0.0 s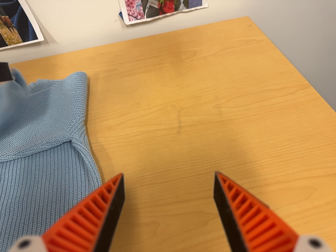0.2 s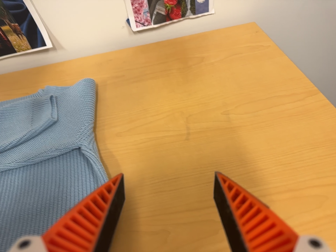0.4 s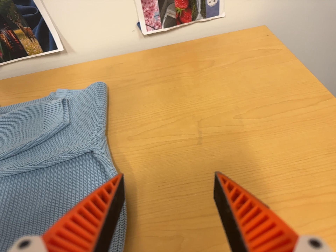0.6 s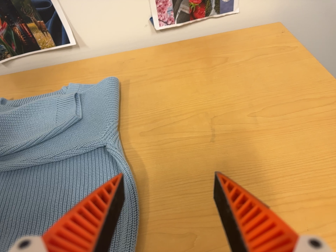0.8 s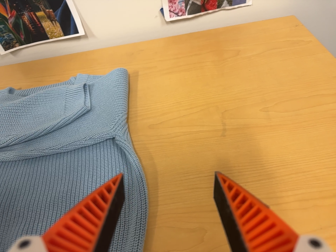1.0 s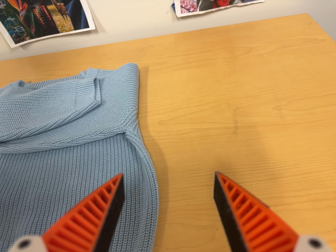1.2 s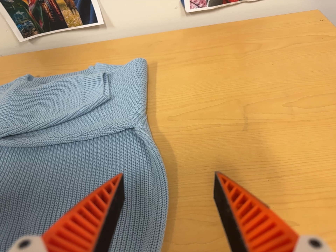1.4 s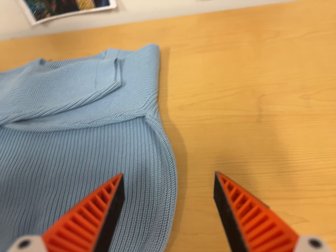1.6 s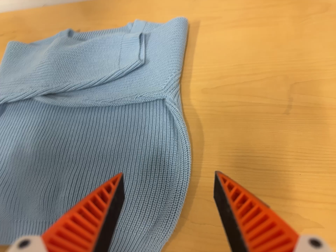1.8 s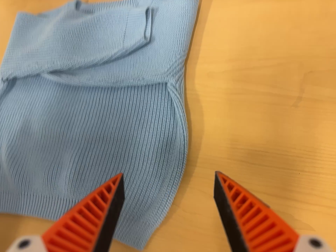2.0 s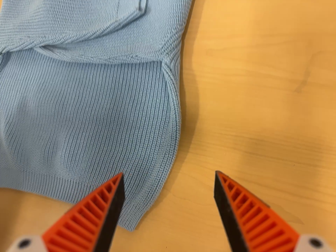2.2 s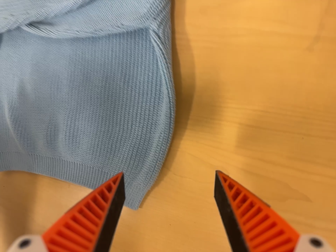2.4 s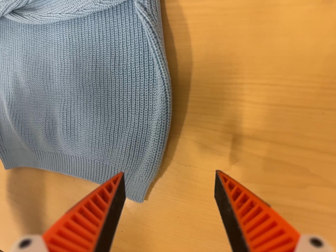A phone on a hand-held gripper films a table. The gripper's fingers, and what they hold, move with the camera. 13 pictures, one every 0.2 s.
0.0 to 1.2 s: The camera travels to its left, about 7 cm, so close, fixed things drift to the right.
1.2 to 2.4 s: The camera pans to its left by about 30 degrees. It travels to its right, toward the top of its view and forward, about 22 cm. Its aim tips toward the bottom of its view by about 45 degrees, and the scene shifts upward.
The film runs forward here.
